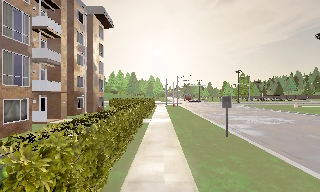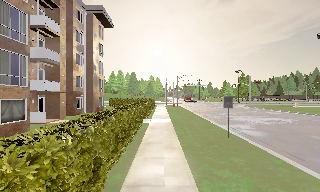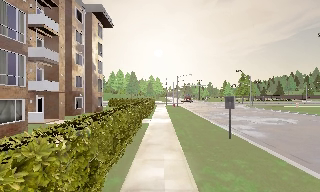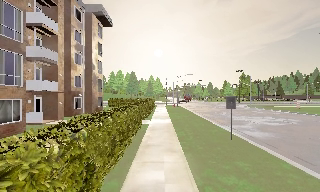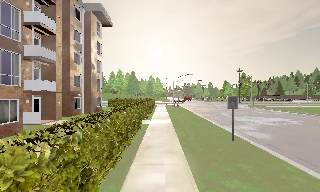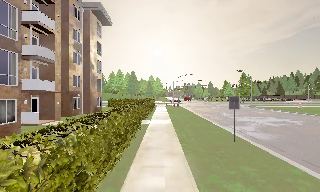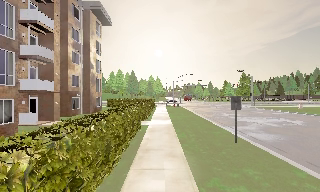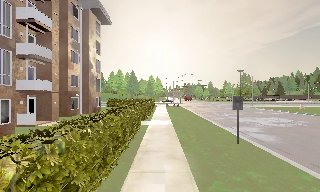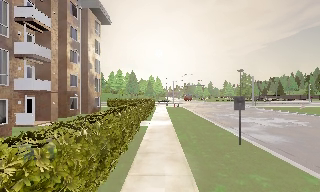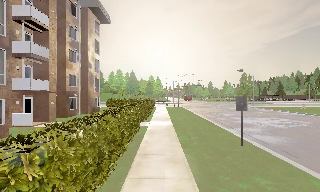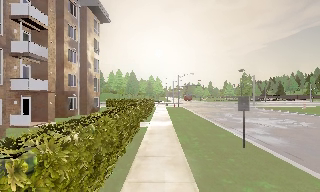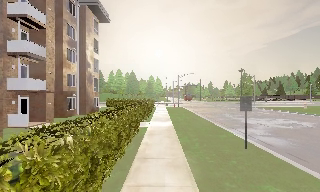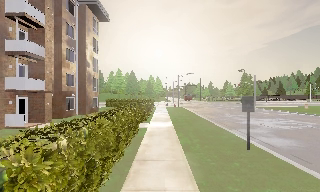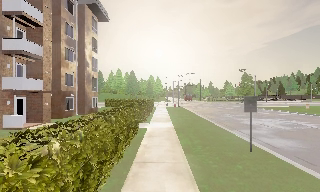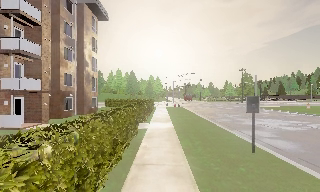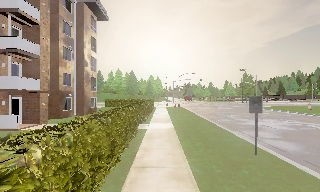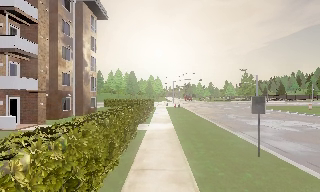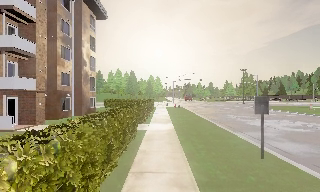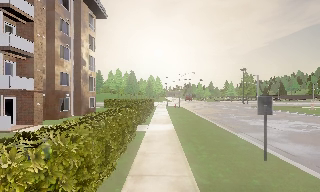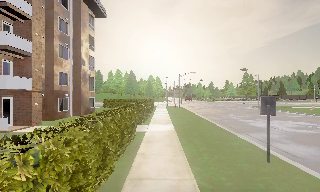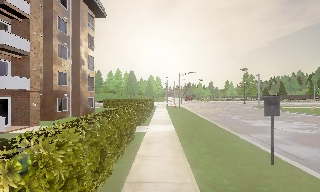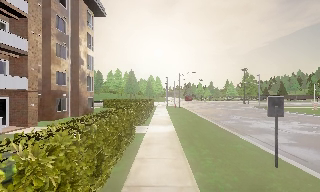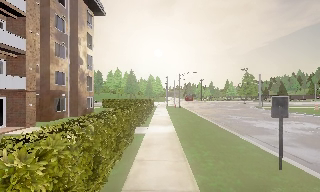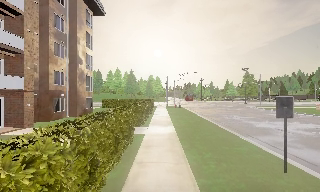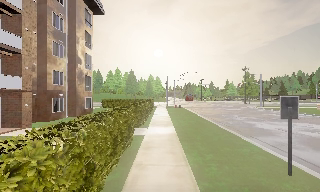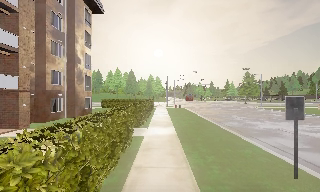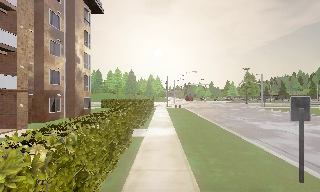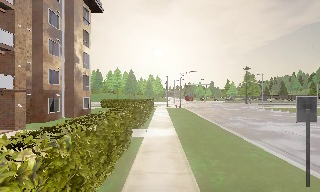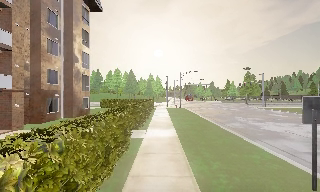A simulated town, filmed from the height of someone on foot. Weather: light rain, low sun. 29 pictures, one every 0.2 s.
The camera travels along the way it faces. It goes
forward.
0.0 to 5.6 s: The camera travels forward, about 6 m, so what stands in front looms larger.
The film runs forward here.
